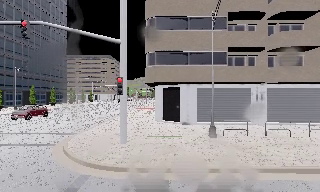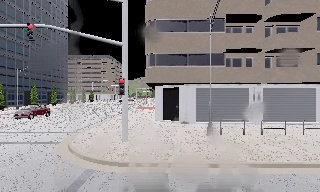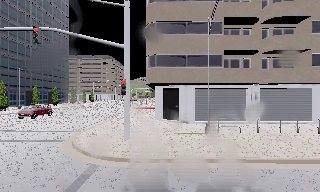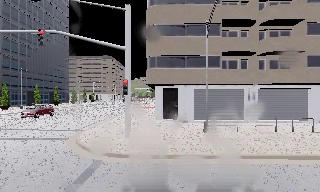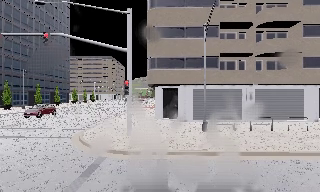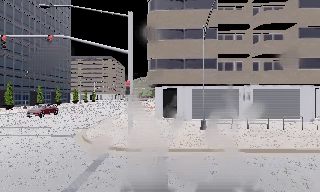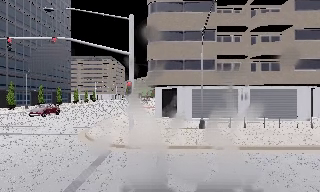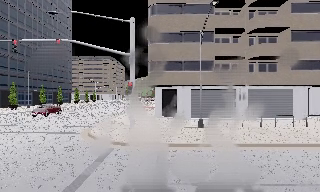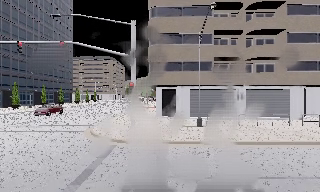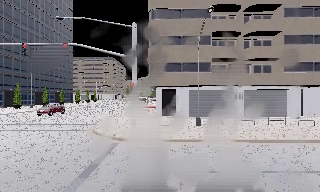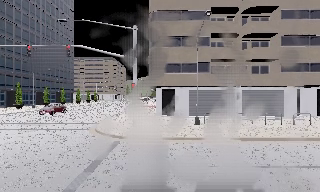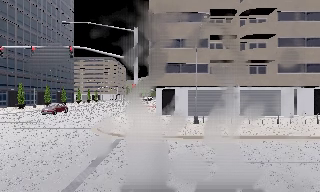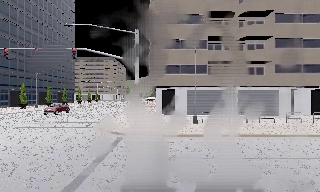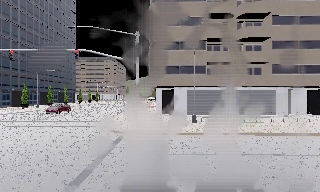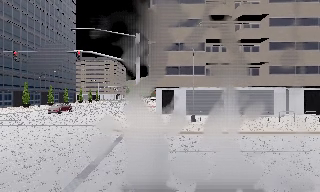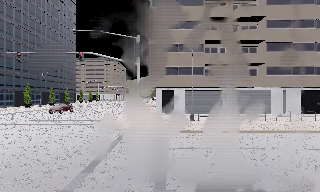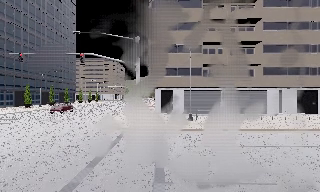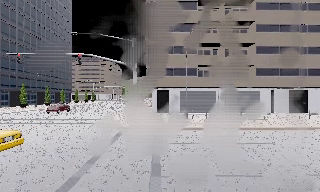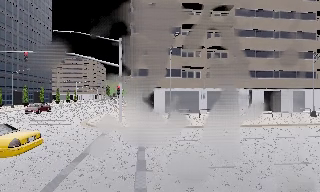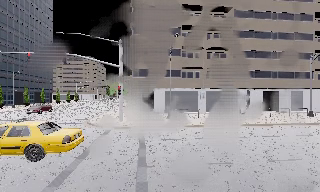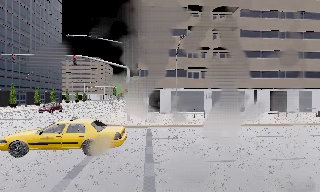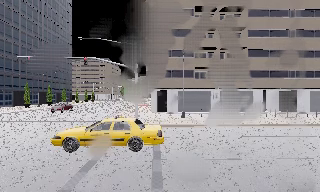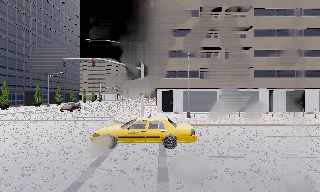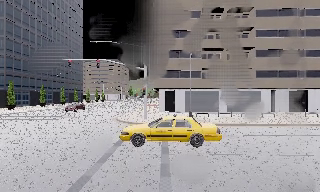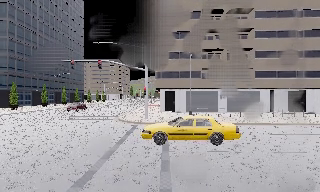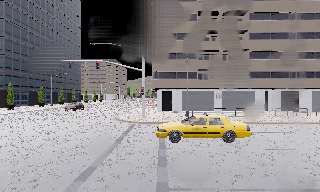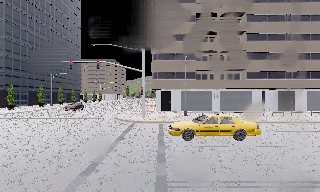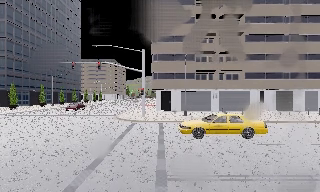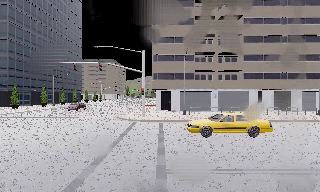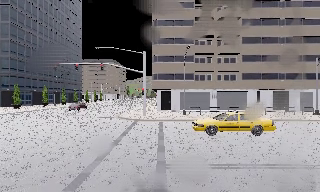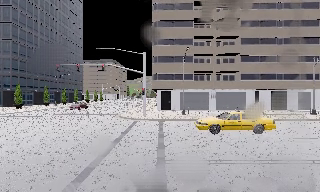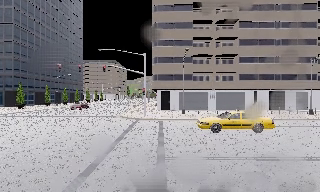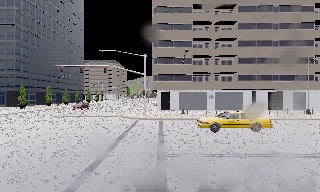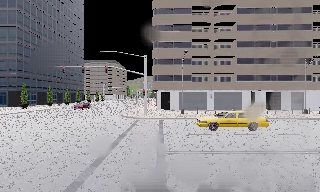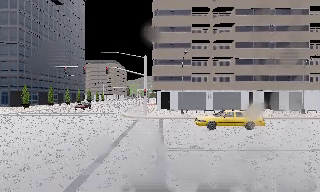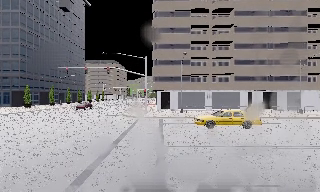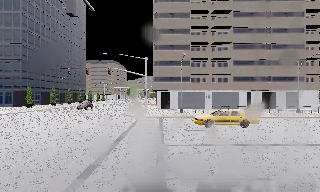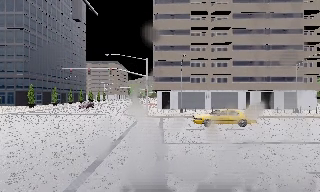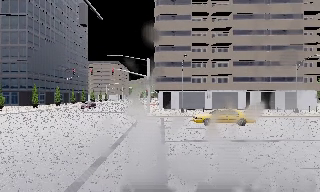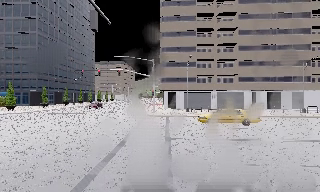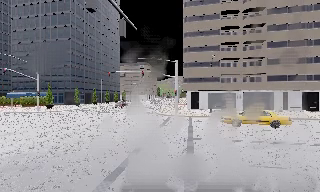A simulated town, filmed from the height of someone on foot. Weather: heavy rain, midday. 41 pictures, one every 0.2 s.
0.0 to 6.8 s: The camera travels backward, about 13 m, so what stands in front gets smaller.
6.8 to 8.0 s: The scene slides to the right, as the camera pans about 10 degrees to its left. It travels backward, about 2.5 m, so what stands in front gets smaller.
The film runs backward here.
